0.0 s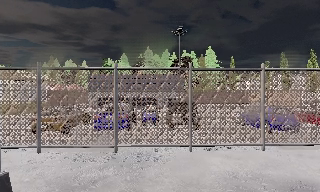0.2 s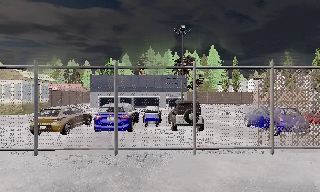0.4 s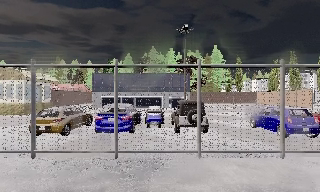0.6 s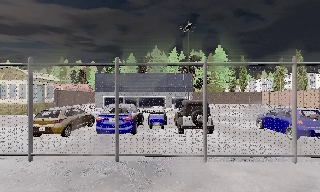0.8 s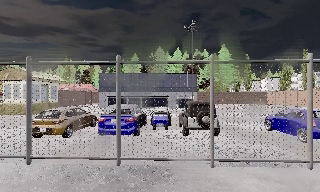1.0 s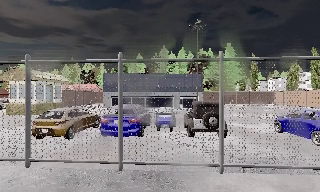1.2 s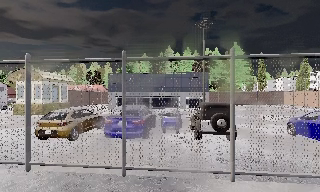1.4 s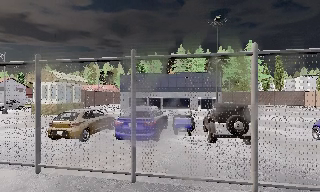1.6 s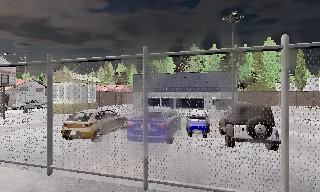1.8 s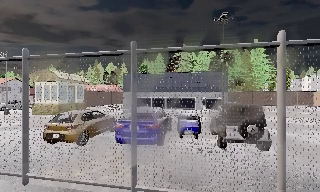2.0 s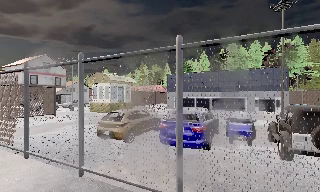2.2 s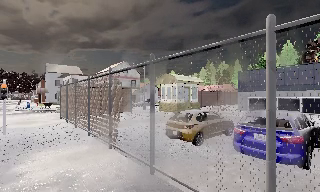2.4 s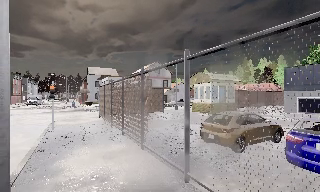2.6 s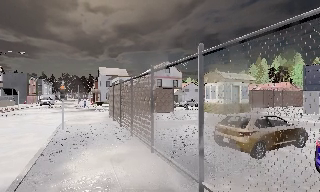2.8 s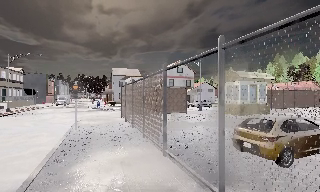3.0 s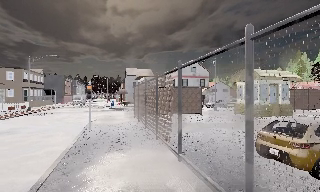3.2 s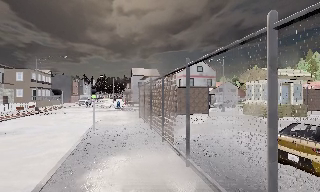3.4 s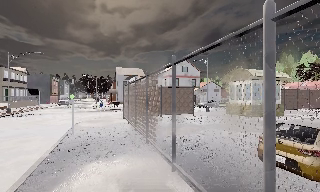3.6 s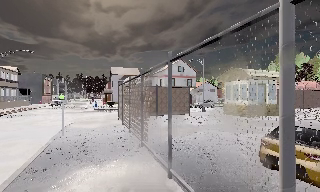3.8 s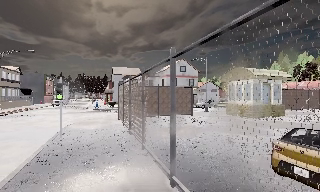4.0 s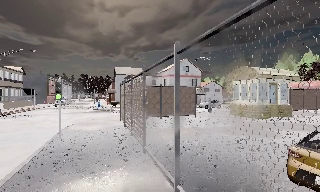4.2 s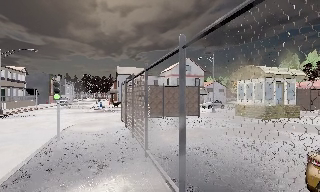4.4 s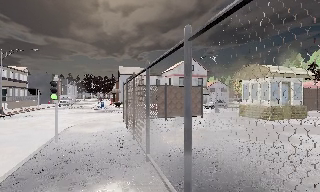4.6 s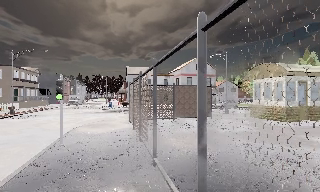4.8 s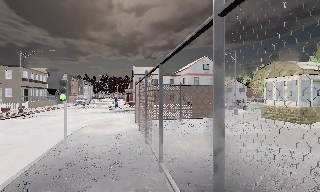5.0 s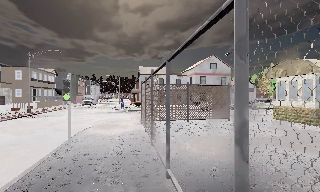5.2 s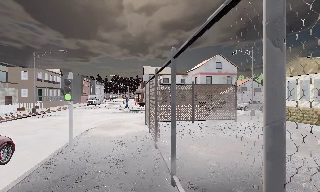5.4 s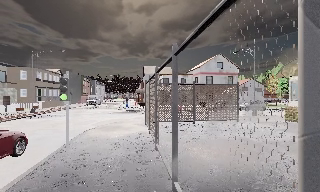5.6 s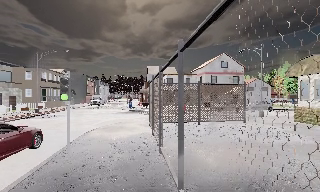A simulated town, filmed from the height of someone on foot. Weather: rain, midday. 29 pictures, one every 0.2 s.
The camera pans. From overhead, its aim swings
counterclockwise.
The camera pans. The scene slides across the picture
to the right.
0.0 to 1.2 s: The camera travels forward, about 2 m, so what stands in front looms larger.
1.2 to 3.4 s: The camera pans to its left, which is counterclockwise from overhead, by about 65 degrees. It travels forward, about 4 m.
3.4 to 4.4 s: The camera travels forward, about 2 m, so what stands in front looms larger.
4.4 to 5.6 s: The camera pans to its left, which is counterclockwise from overhead, by about 10 degrees. It travels forward, about 2 m, so what stands in front looms larger.
The film runs forward here.
